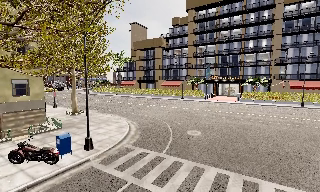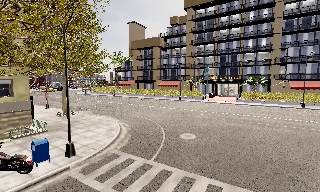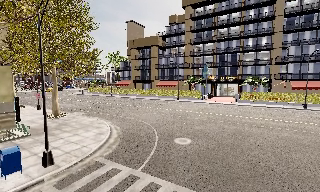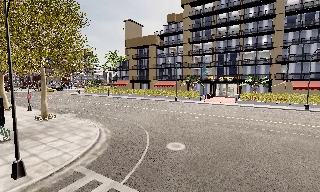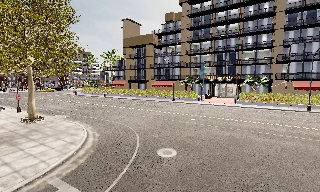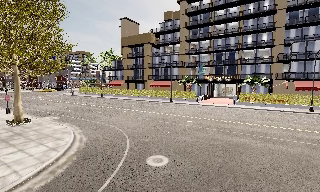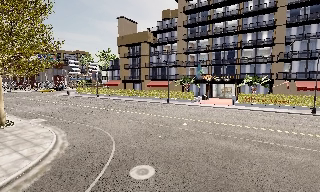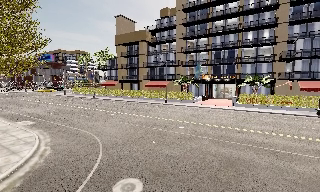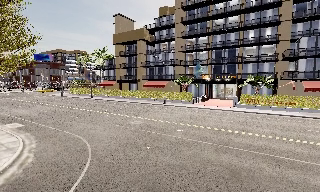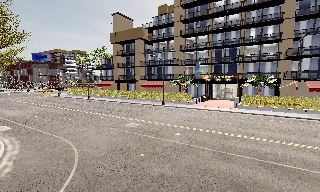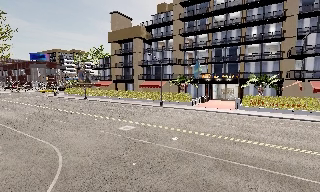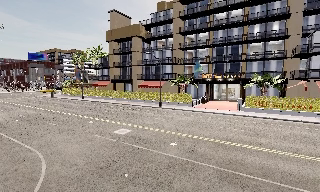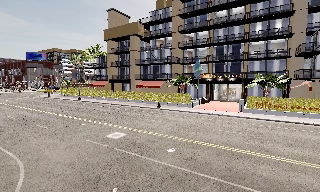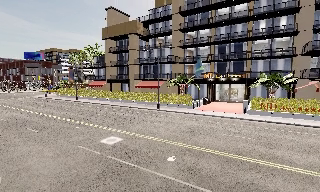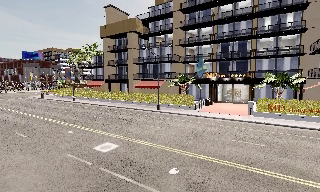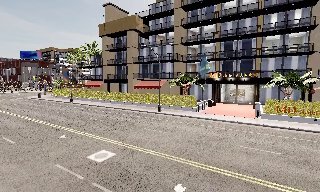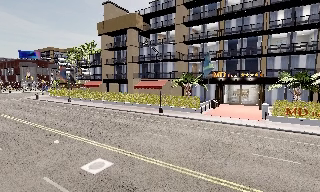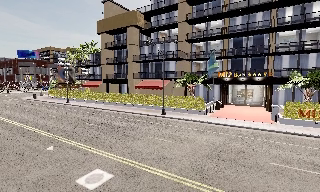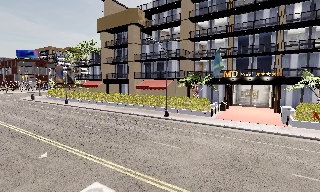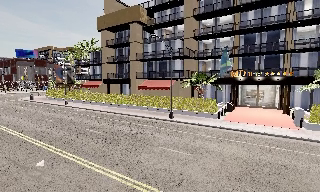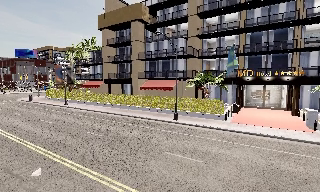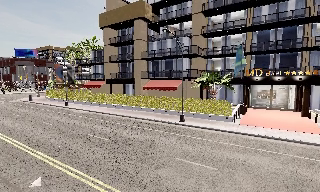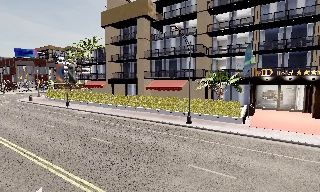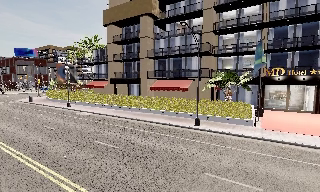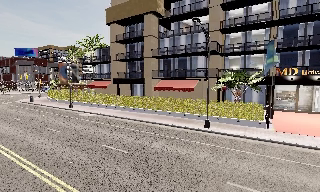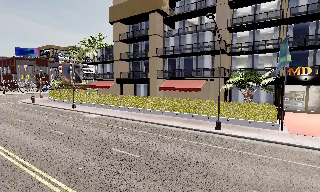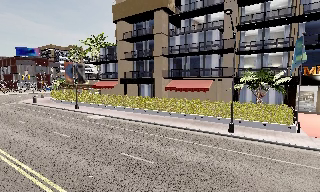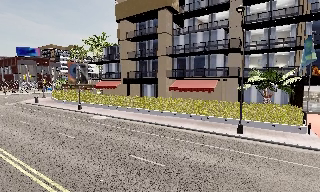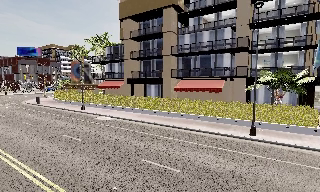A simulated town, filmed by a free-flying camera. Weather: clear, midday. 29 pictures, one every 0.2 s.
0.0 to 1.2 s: The camera travels forward and to its right, about 6 m, so what stands in front looms larger.
1.2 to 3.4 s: The camera travels forward, about 11 m, so what stands in front looms larger.
3.4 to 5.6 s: The camera travels forward and to its left, about 10 m, so what stands in front looms larger.
The film runs backward here.
